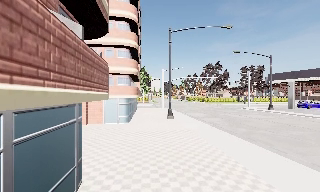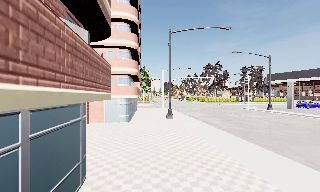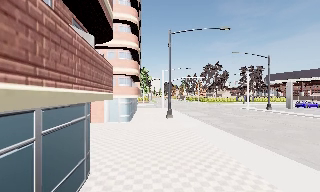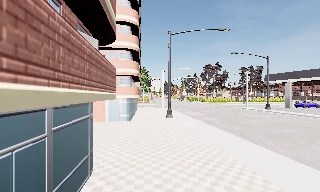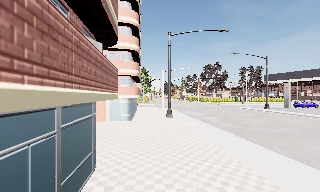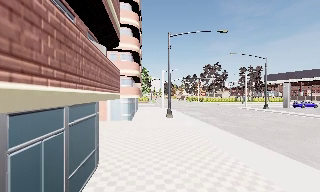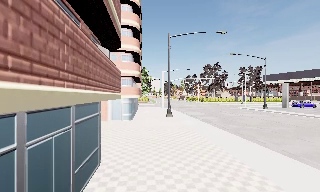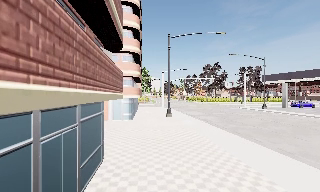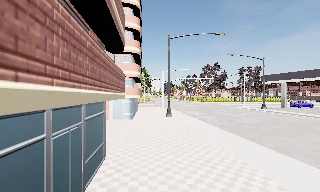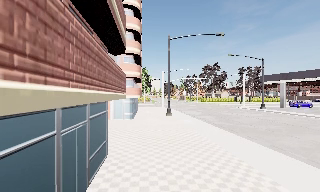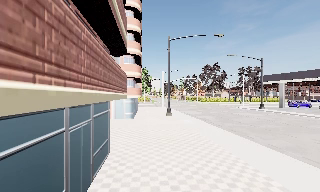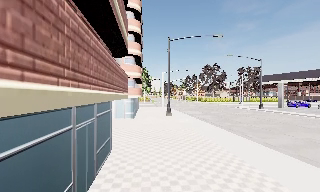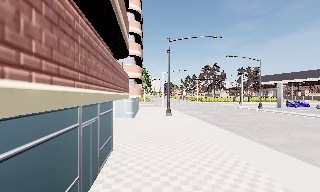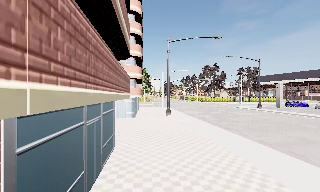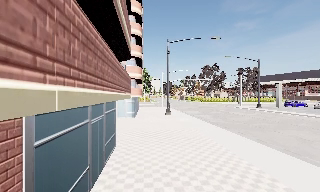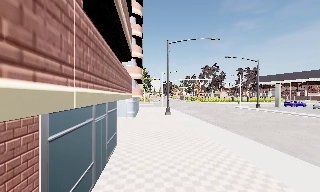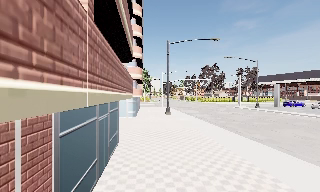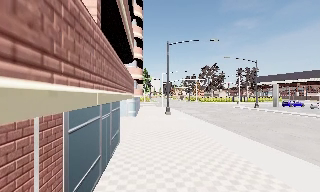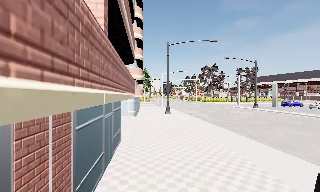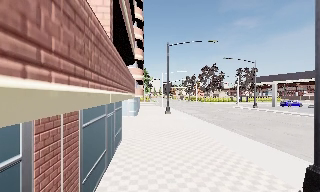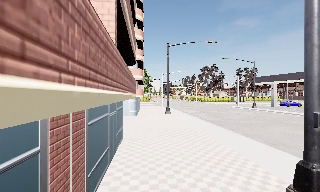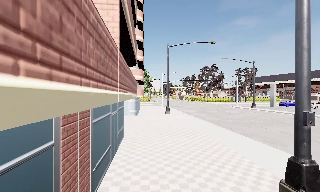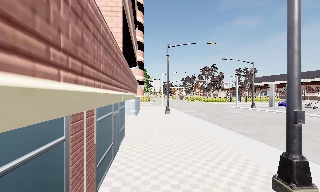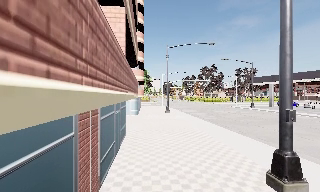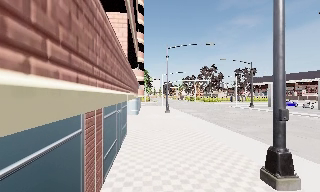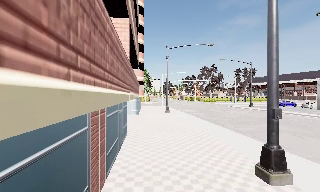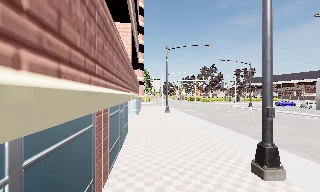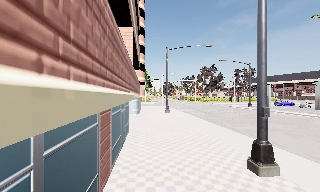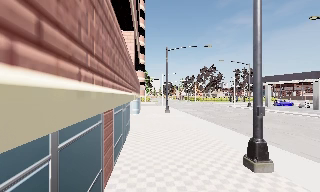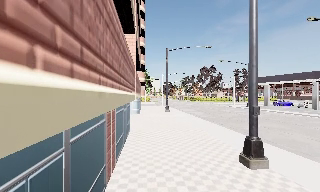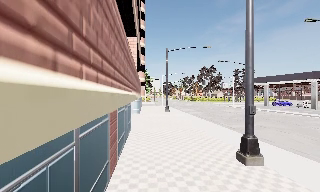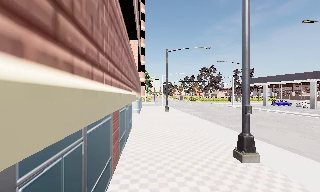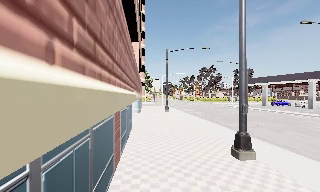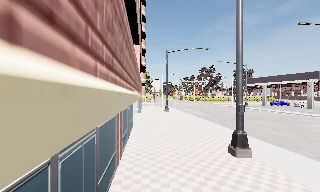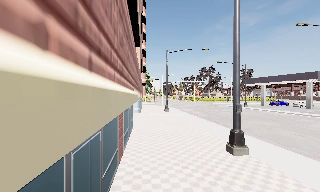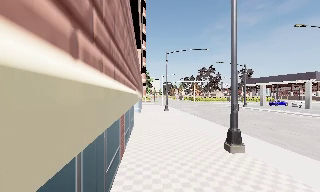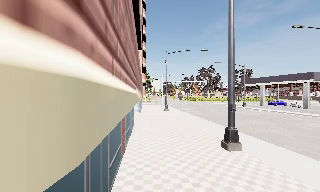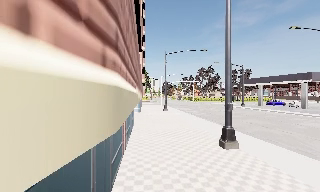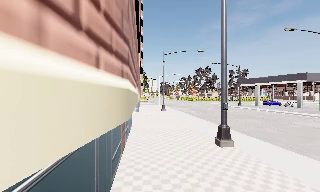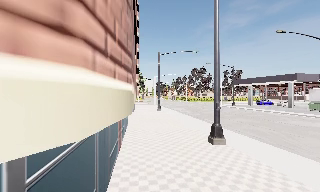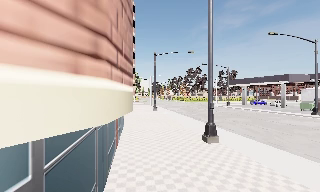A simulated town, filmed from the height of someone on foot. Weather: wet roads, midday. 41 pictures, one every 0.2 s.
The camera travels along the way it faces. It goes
backward.
0.0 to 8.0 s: The camera travels backward, about 10 m, so what stands in front gets smaller.
The film runs backward here.
